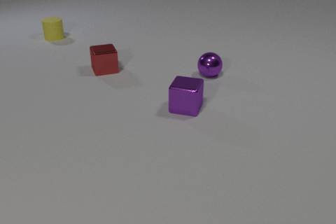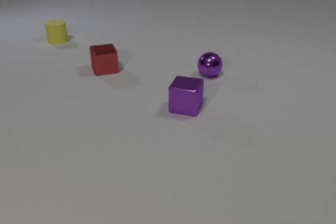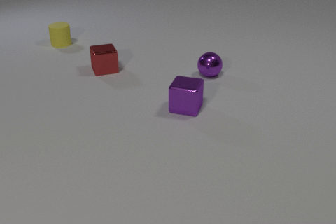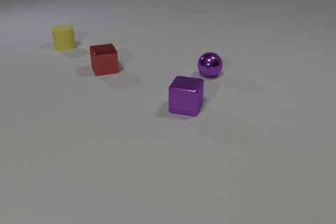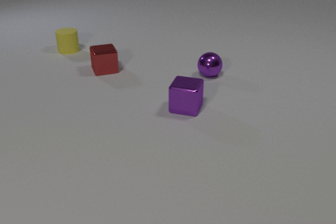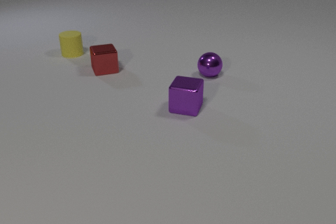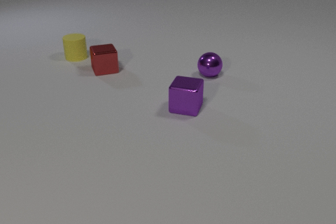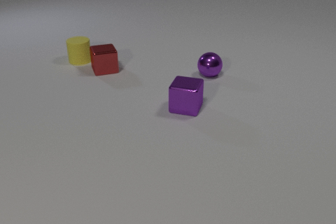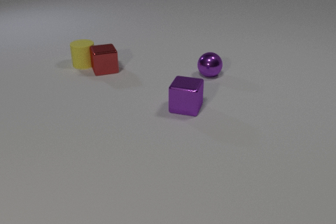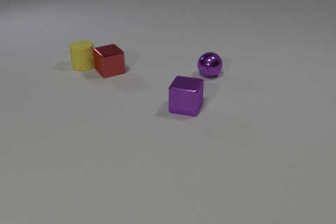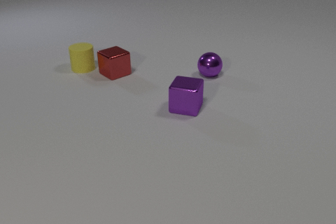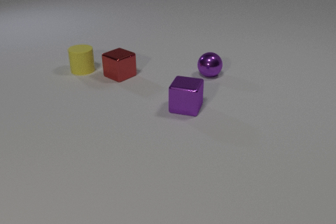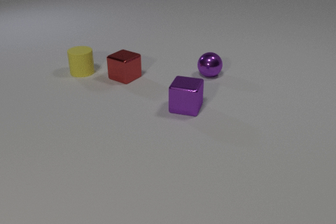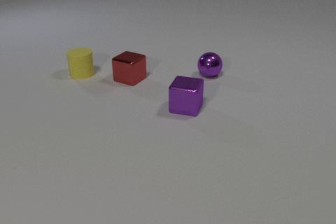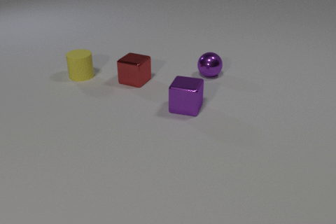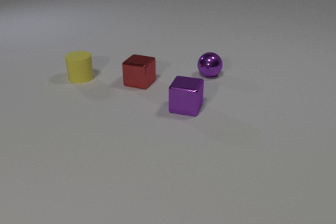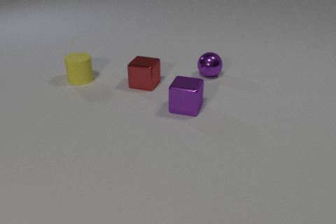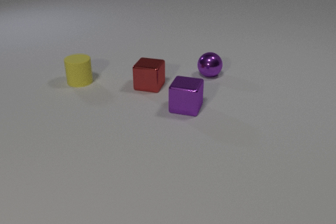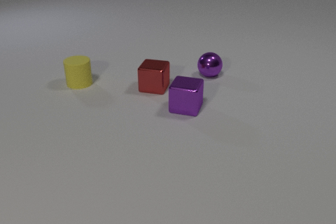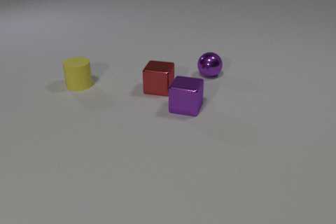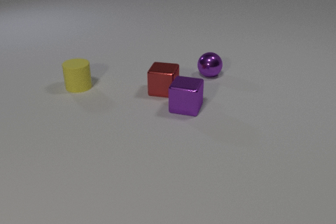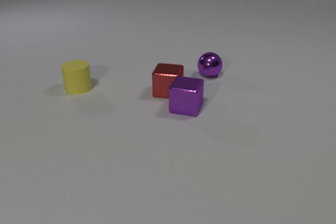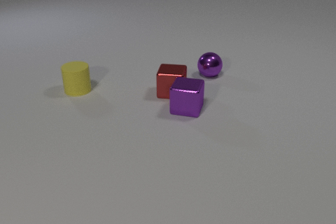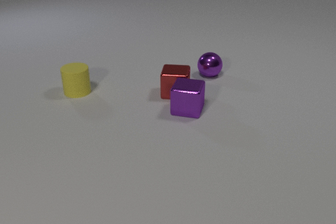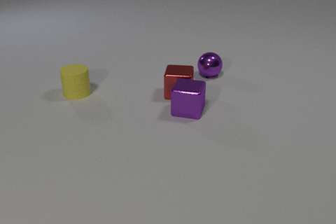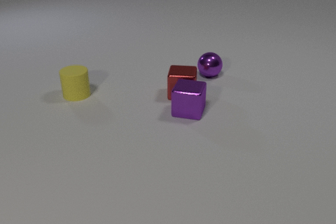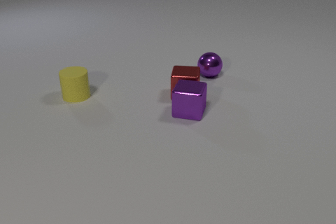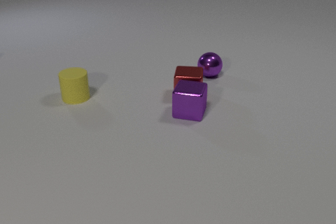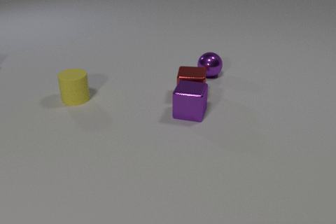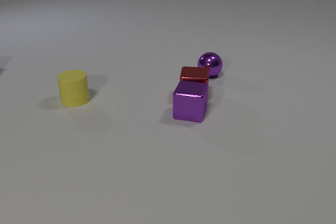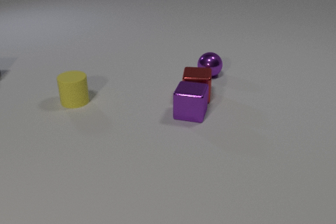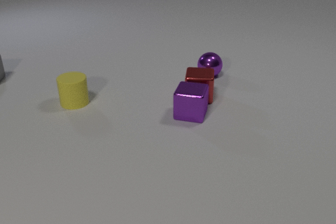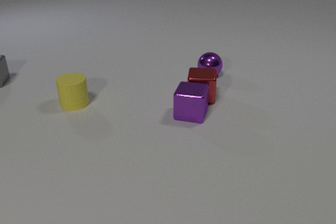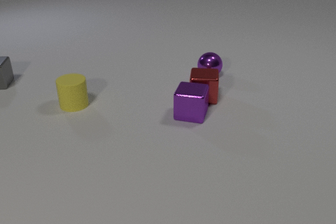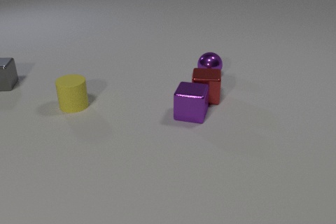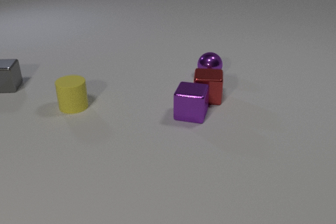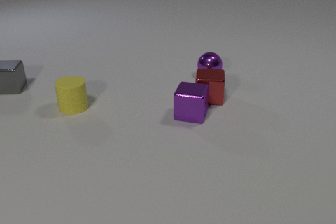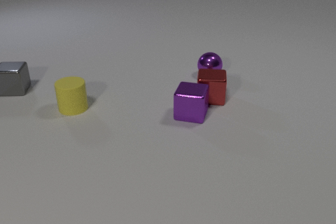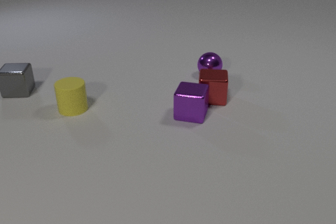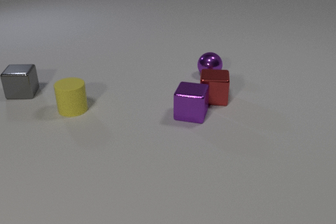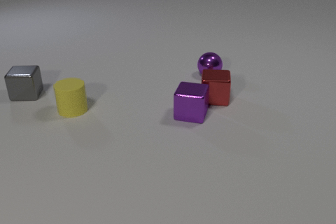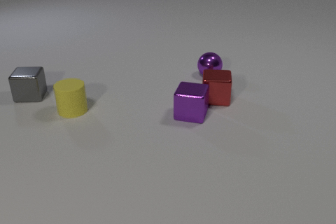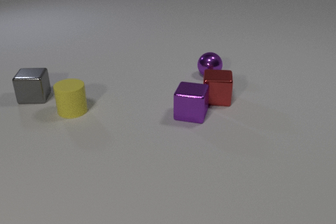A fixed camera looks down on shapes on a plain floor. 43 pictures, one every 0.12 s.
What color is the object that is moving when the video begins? yellow.
What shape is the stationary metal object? sphere.
How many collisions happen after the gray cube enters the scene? 0.
0.00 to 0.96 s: The yellow rubber cylinder slides toward the camera. The yellow rubber cylinder and the red metal cube collide.
0.96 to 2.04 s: The yellow rubber cylinder slides toward the camera. The red metal cube slides to the right and toward the camera, spins counterclockwise seen from above by about 60 degrees, its near face sliding to the right.
2.04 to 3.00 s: The yellow rubber cylinder slides toward the camera. The red metal cube slides to the right and toward the camera. The purple metal cube slides toward the camera. The red metal cube and the purple metal cube collide.
3.00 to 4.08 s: The yellow rubber cylinder slides toward the camera. The red metal cube slides to the right. The gray metal cube comes in at the left edge, slides toward the camera and to the right. The purple metal cube slides toward the camera.
4.08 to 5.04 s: The yellow rubber cylinder slides toward the camera. The red metal cube slides to the right. The gray metal cube slides toward the camera and to the right.
